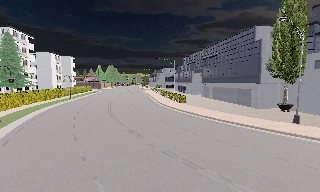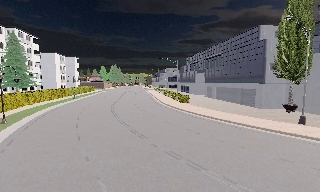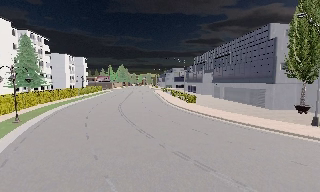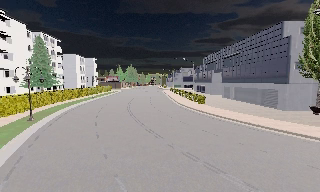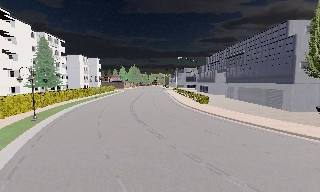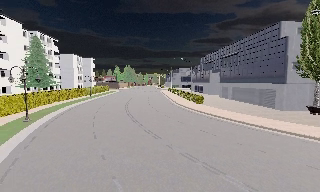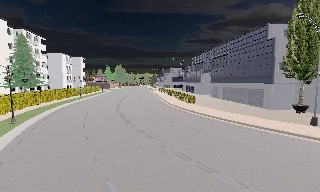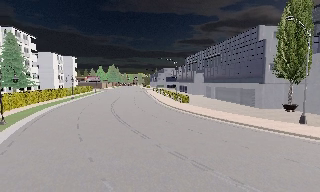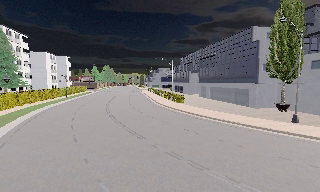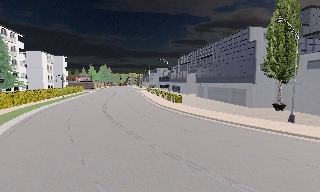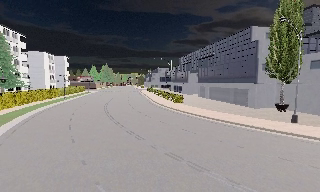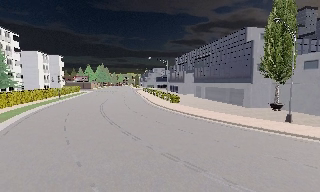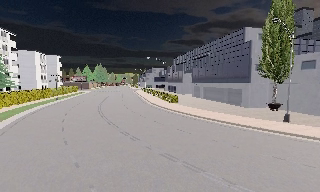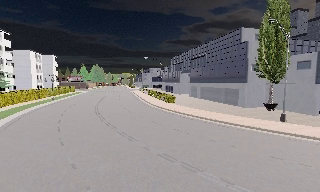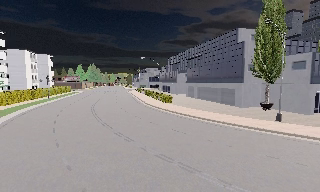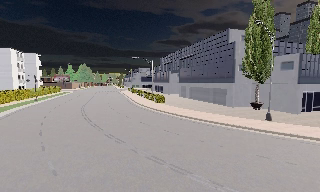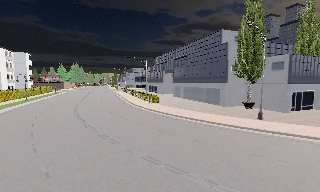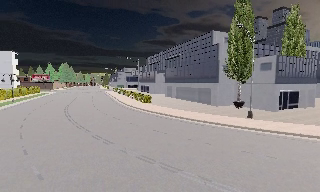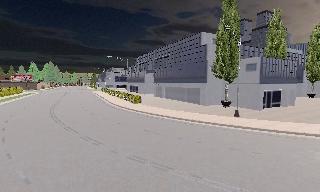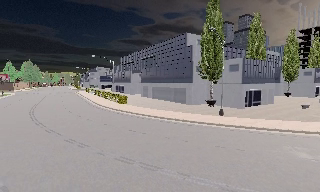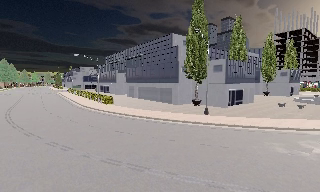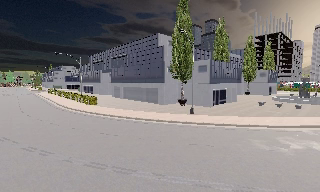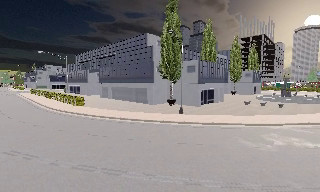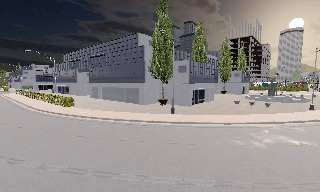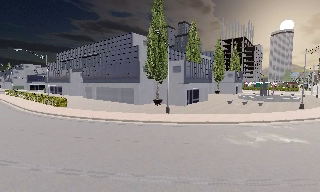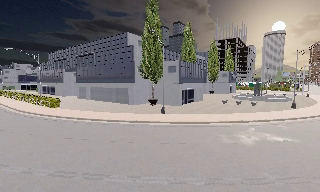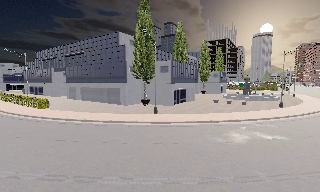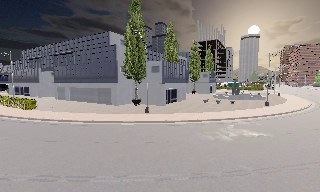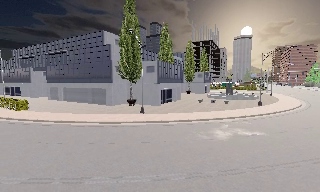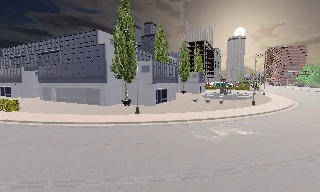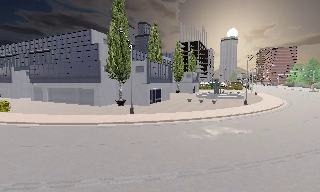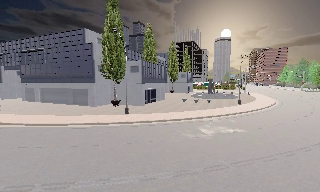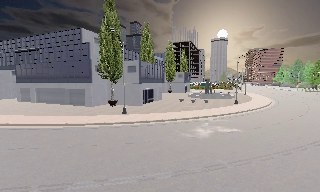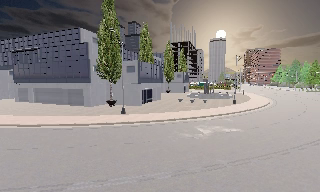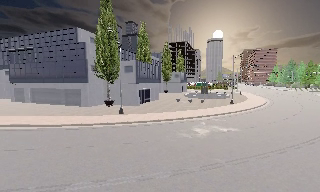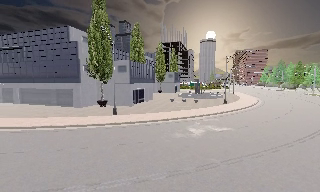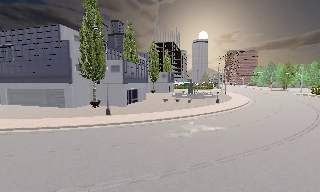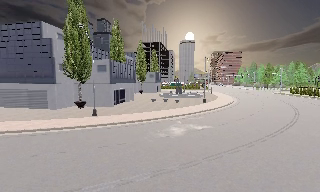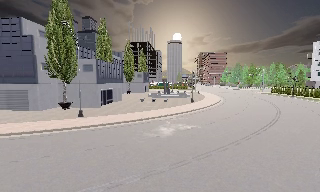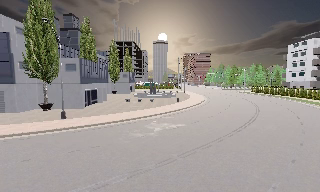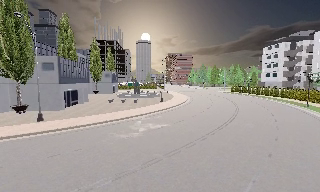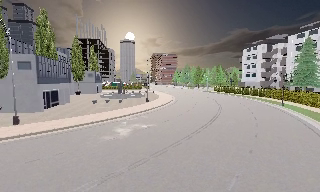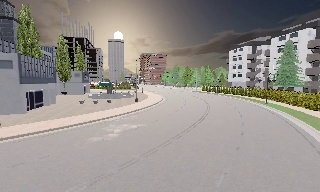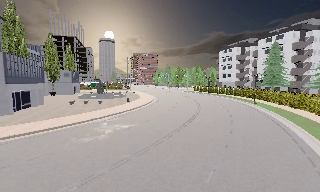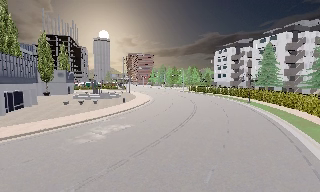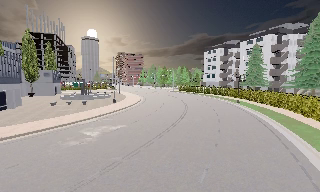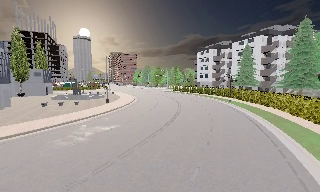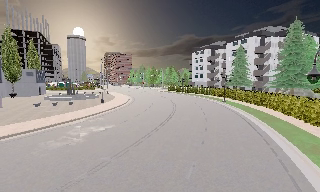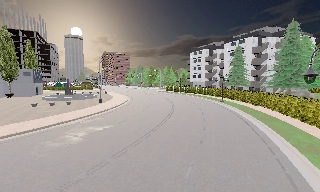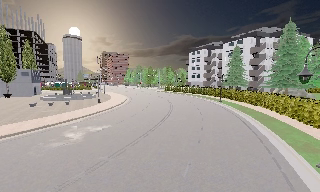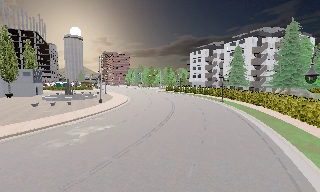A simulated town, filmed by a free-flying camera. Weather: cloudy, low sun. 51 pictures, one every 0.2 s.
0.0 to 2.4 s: The camera shifts only a little, or ends up much as it began.
2.4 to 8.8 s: The scene slides to the left, as the camera pans about 95 degrees to its right. It travels to its left, about 1.5 m.
8.8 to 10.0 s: The camera shifts only a little, or ends up much as it began.
The film runs backward here.
